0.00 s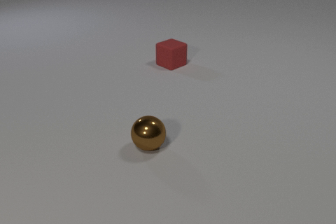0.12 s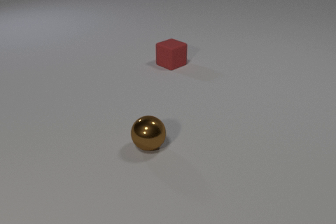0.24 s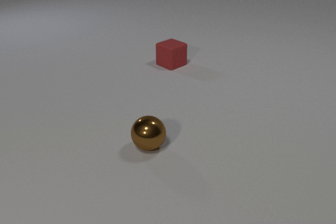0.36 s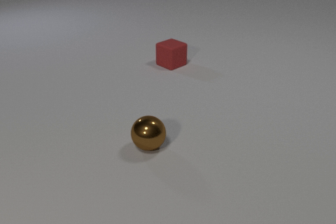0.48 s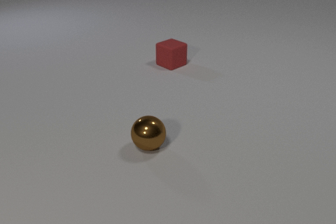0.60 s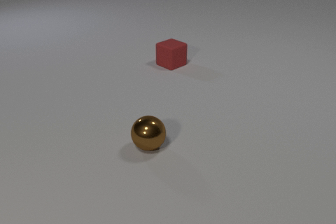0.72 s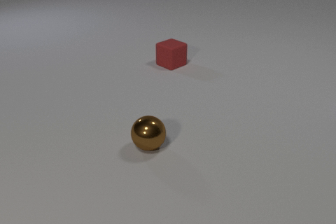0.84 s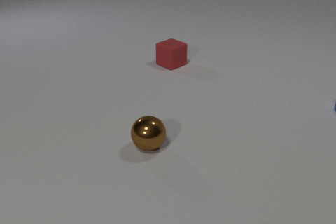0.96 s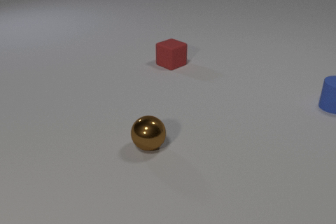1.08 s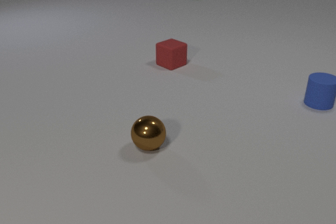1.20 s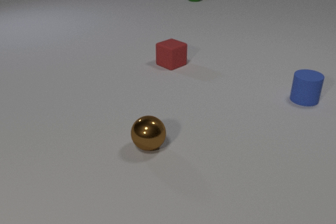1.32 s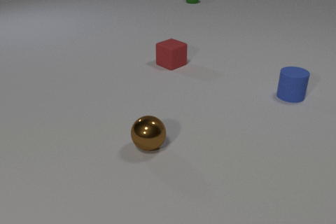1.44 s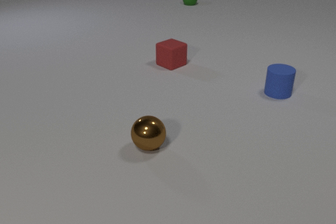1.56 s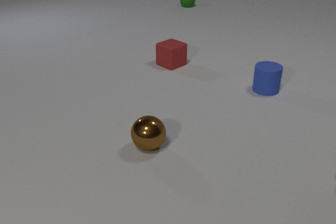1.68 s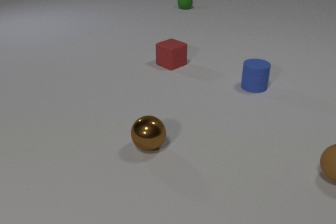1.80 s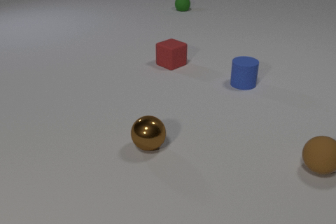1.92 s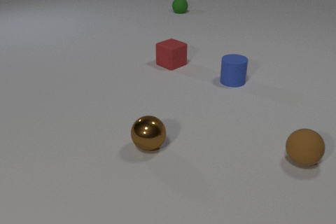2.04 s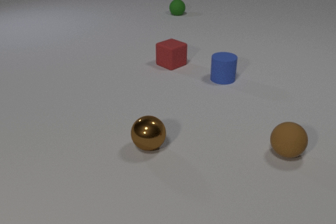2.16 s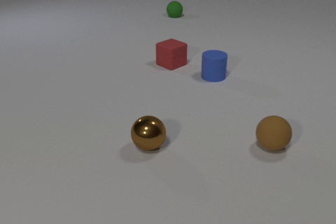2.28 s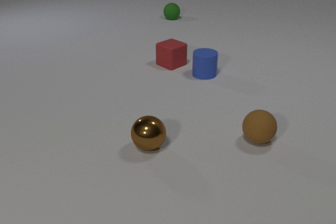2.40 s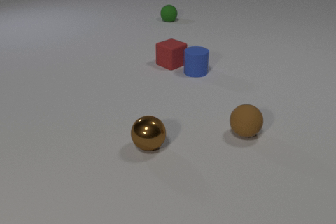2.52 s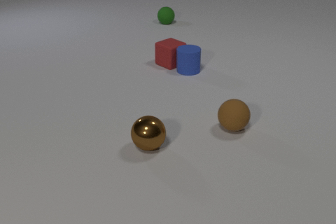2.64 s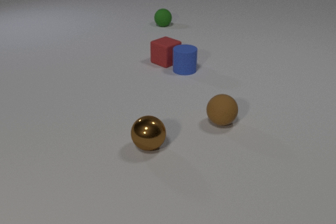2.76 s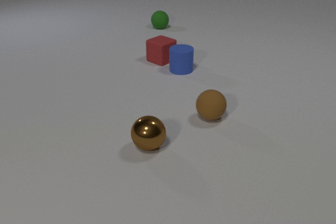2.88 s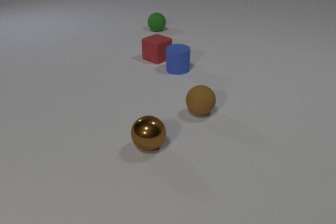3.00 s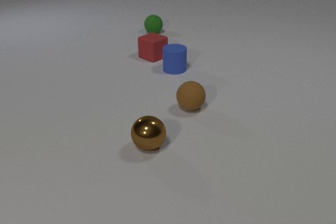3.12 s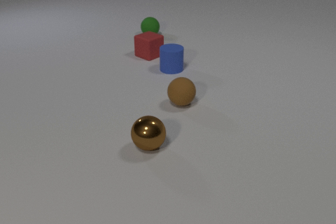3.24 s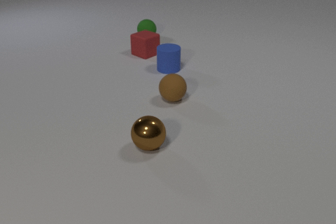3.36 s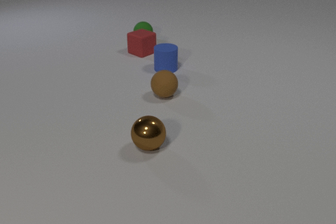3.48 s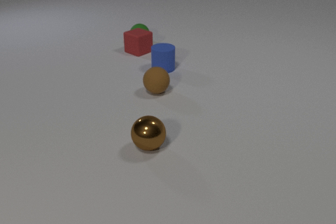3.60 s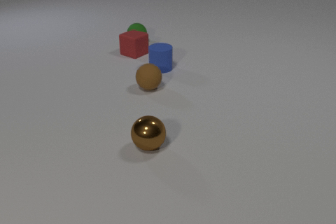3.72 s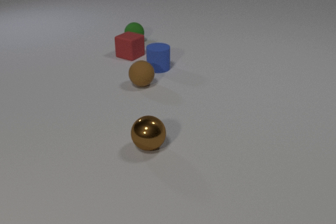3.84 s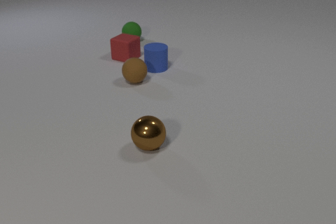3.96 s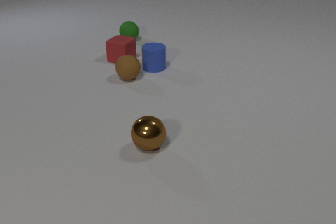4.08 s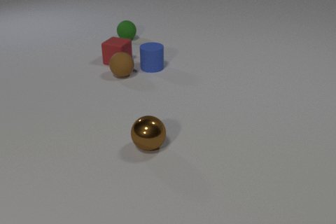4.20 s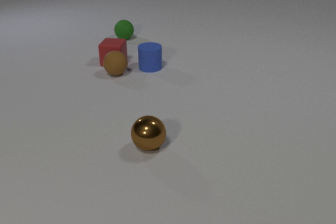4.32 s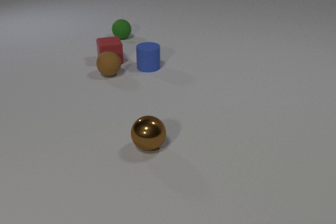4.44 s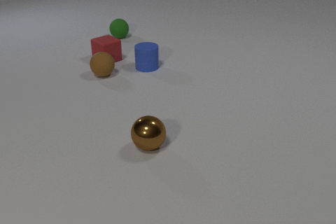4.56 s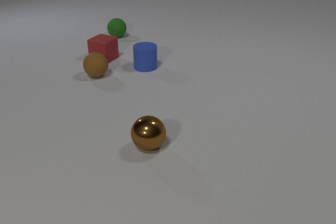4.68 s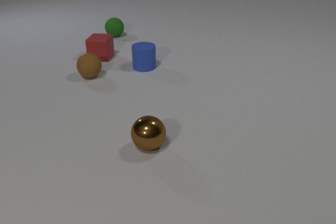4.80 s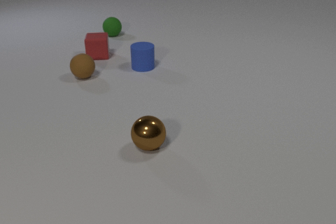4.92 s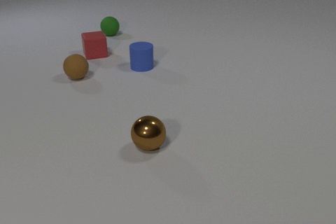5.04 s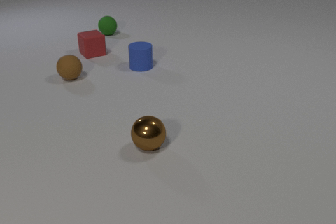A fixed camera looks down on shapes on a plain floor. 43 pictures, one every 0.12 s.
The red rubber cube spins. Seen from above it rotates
counterclockwise.
The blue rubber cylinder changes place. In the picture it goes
to the left.
0.00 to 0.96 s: The blue rubber cylinder comes in at the right edge, slides to the left.
0.96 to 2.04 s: The blue rubber cylinder slides to the left. The green rubber sphere comes in at the top edge, rolls toward the camera. The brown rubber sphere comes in at the right edge, rolls to the left and away from the camera.
2.04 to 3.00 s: The blue rubber cylinder slides to the left. The red rubber cube slides away from the camera and to the left. The green rubber sphere rolls toward the camera. The brown rubber sphere rolls to the left and away from the camera. The blue rubber cylinder and the red rubber cube collide.
3.00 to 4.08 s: The blue rubber cylinder slides to the left. The red rubber cube slides to the left, spins so that its near face slides to the right, counterclockwise seen from above. The green rubber sphere rolls to the left and toward the camera. The brown rubber sphere rolls away from the camera and to the left. The red rubber cube and the green rubber sphere collide.
4.08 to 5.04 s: The blue rubber cylinder slides to the left. The red rubber cube slides away from the camera and to the left, spins so that its near face slides to the right, counterclockwise seen from above. The green rubber sphere rolls to the left and away from the camera. The brown rubber sphere rolls to the left. The red rubber cube and the brown rubber sphere collide.
How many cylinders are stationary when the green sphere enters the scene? 0.
How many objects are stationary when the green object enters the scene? 2.
What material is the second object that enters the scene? rubber.
